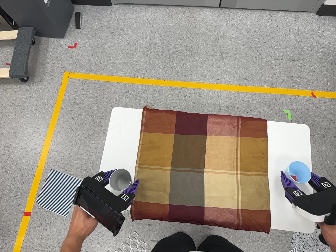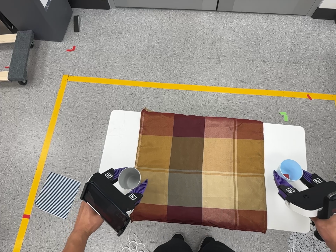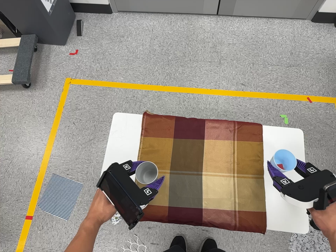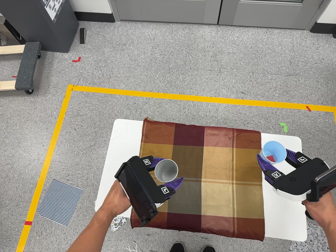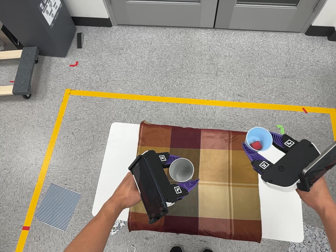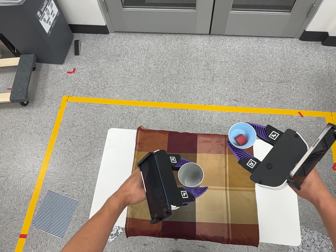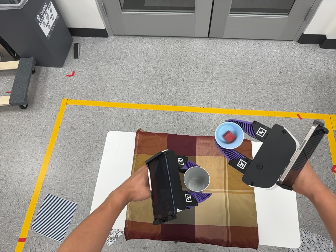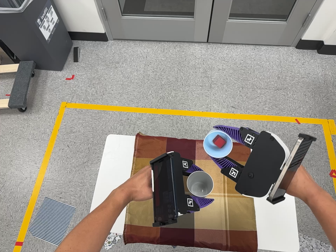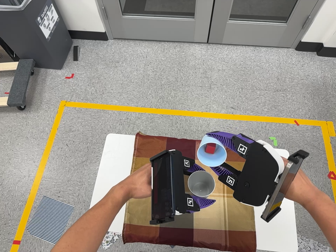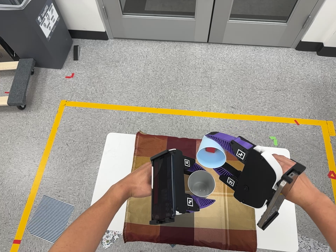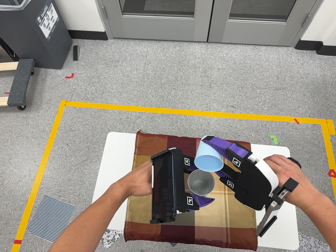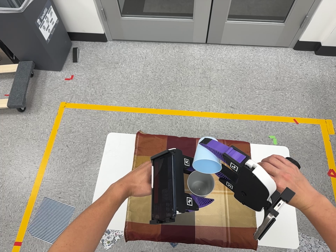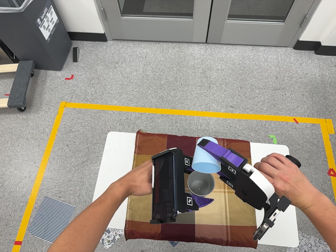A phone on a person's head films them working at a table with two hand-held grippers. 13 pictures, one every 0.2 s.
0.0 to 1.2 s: The camera travels backward, about 7 cm, so what stands in front gets smaller.
1.2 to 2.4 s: The camera shifts only a little, or ends up much as it began.
The film runs forward here.
